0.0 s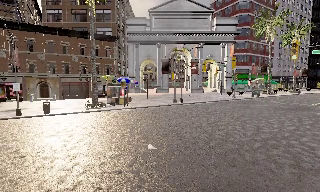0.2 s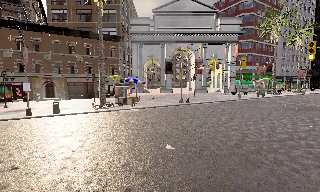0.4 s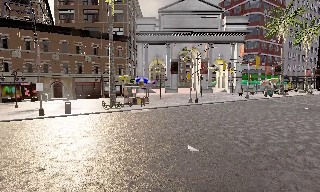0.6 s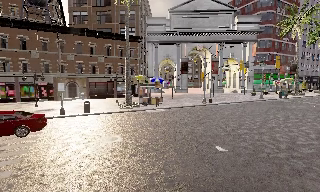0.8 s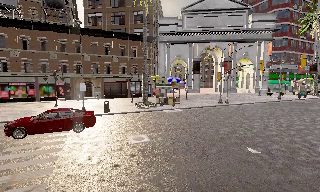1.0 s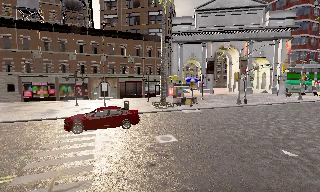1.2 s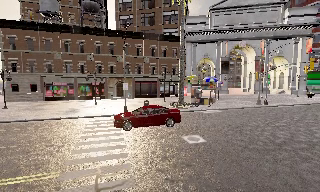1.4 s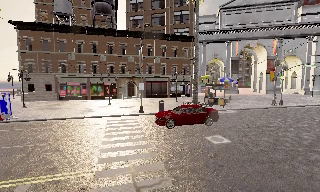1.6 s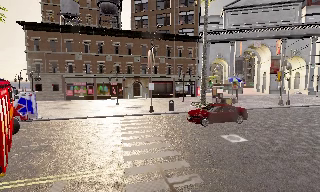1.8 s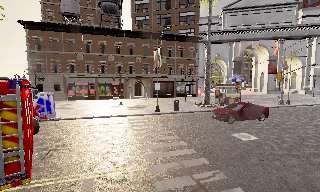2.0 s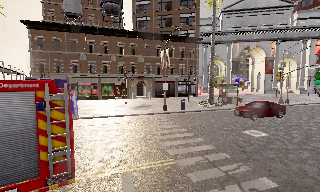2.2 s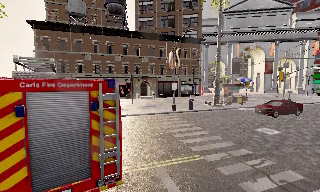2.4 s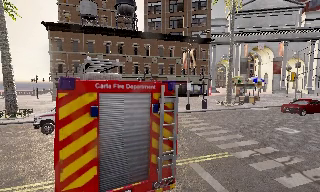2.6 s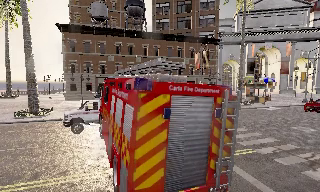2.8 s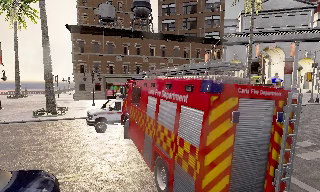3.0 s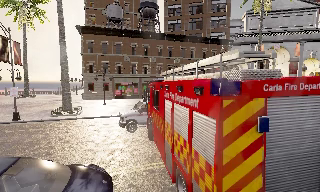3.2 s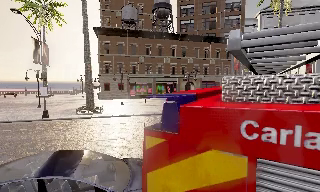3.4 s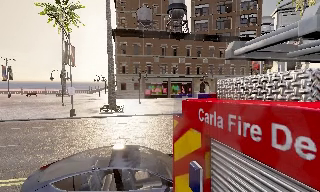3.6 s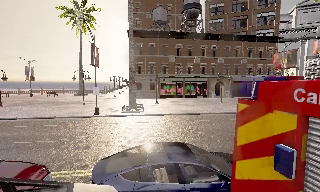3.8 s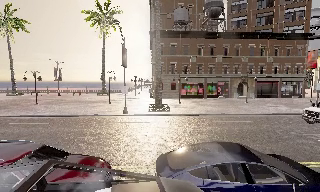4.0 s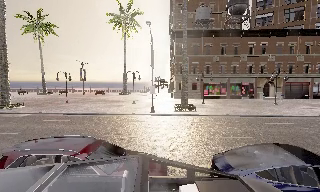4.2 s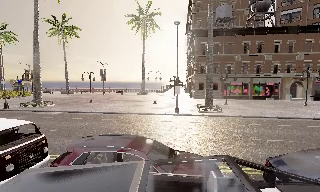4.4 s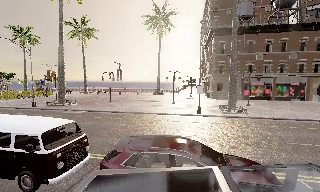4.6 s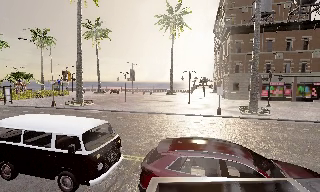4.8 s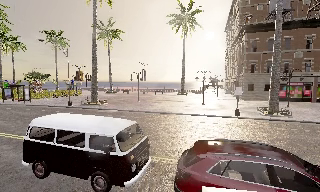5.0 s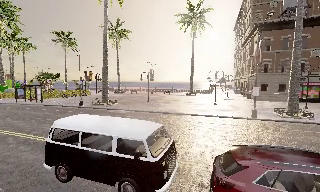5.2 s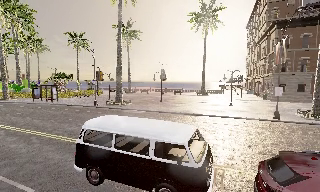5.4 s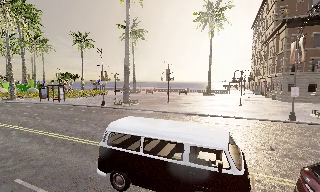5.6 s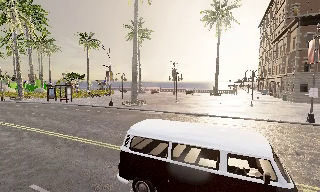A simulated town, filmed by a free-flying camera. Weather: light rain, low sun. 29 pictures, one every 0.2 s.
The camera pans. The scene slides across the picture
to the right.
The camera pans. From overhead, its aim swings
counterclockwise.
0.0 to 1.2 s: The camera swings to its left by about 10 degrees, and the scene slides to the right. It travels to its left, about 6 m, so close, fixed things drift to the right.
1.2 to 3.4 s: The camera travels to its left, about 13 m, so close, fixed things drift to the right.
3.4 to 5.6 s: The camera pans to its left, which is counterclockwise from overhead, by about 35 degrees. It travels to its left, about 11 m, so close, fixed things drift to the right.
The film runs backward here.
